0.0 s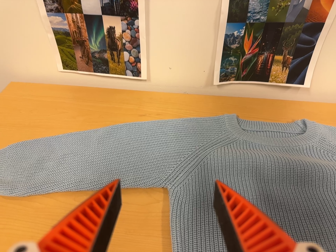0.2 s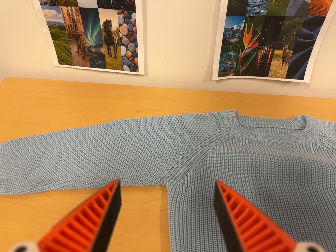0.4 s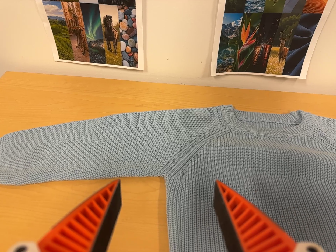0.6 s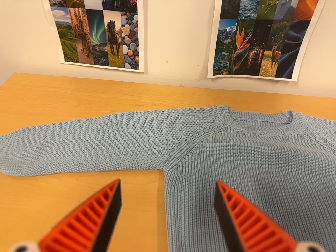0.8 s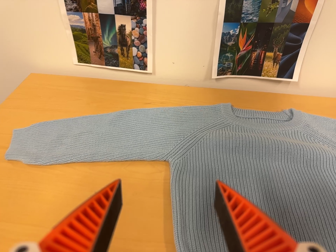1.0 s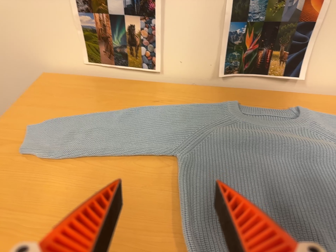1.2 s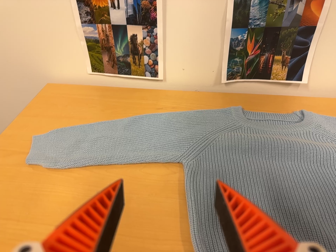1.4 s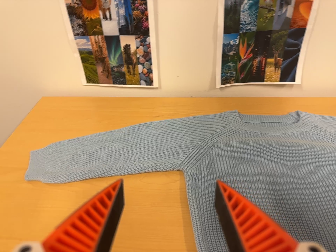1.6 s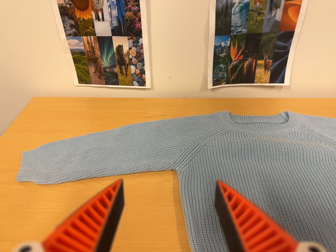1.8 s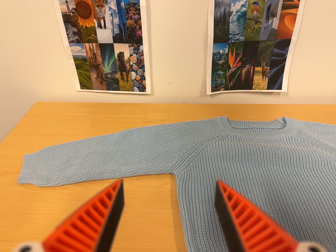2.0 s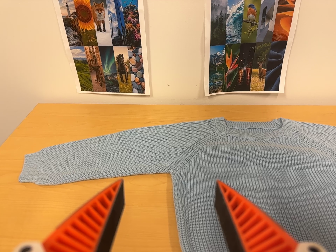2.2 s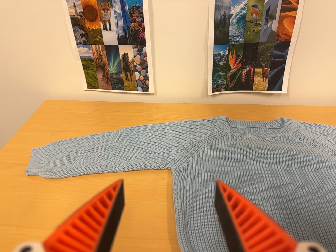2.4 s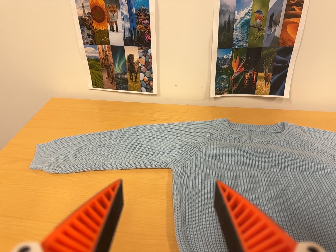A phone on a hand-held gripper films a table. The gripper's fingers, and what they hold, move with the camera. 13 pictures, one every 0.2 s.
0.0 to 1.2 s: The camera travels backward and toward the bottom of its view, about 9 cm, so what stands in front gets smaller.
1.2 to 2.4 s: The camera travels backward, about 6 cm, so what stands in front gets smaller.
The film runs backward here.
